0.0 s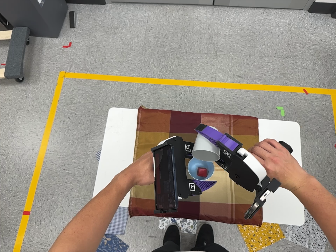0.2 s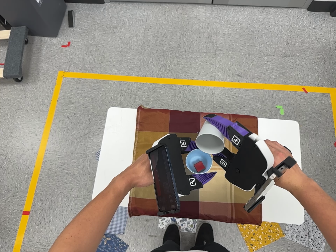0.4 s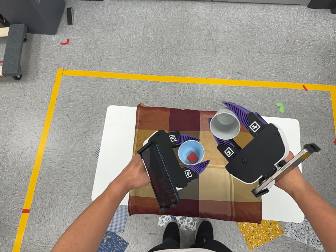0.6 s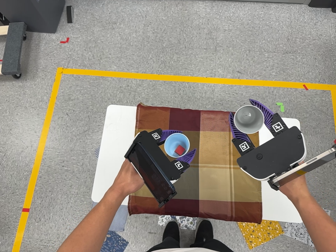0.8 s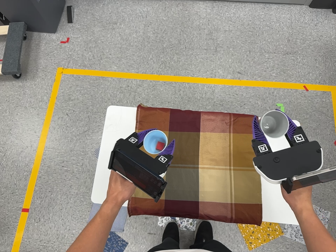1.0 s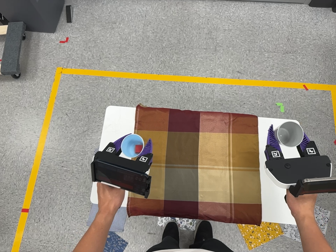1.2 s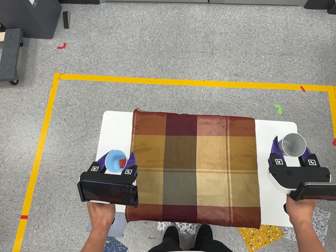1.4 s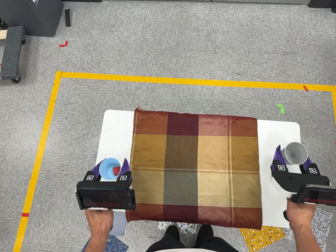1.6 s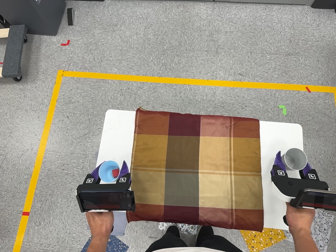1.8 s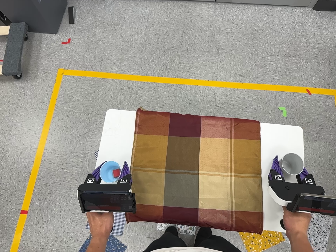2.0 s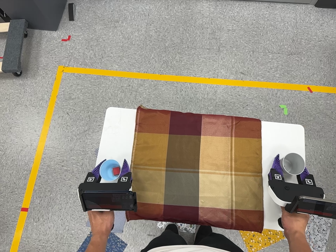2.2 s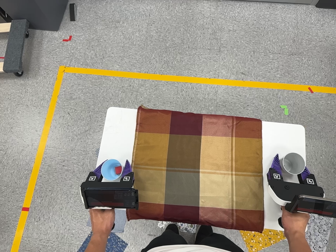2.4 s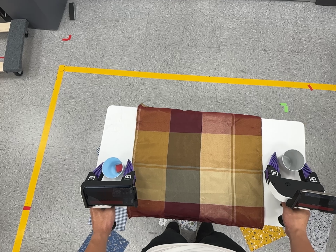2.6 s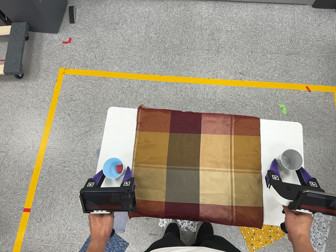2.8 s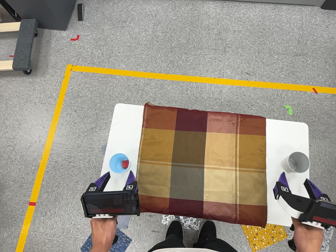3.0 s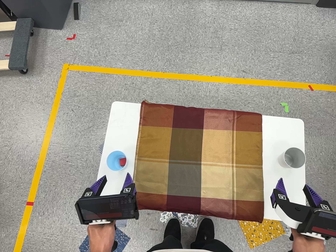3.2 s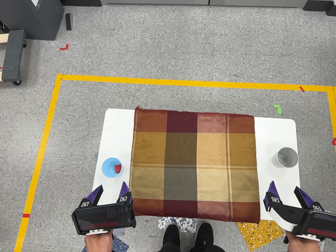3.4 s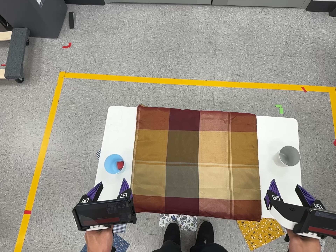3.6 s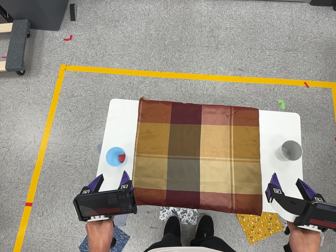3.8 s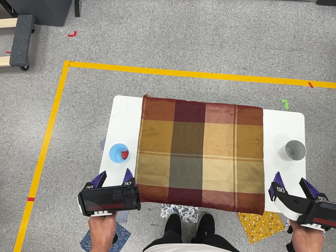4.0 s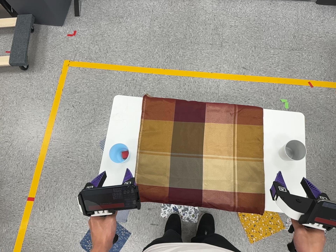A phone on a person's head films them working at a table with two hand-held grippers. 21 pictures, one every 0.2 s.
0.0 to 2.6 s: The camera shifts only a little, or ends up much as it began.
2.6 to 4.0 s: The camera travels toward the bottom of its view, about 5 cm, so close, fixed things drift upward.
The film runs forward here.
